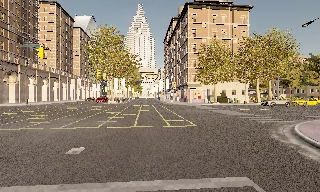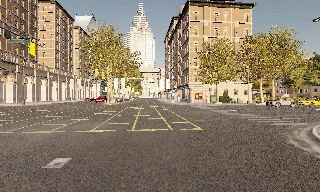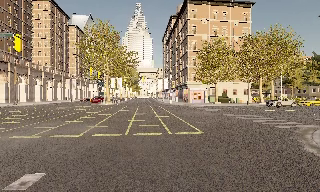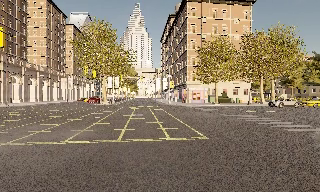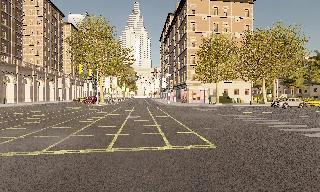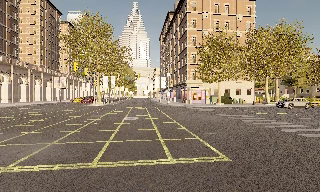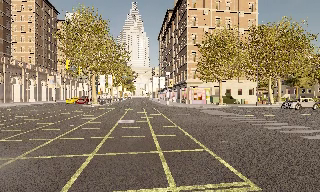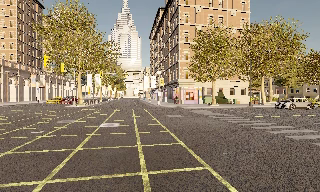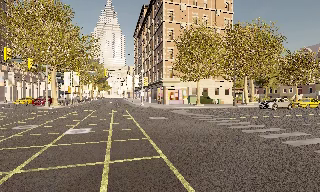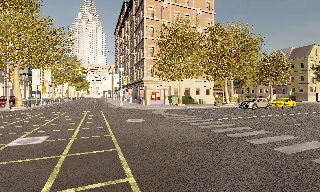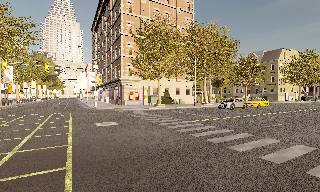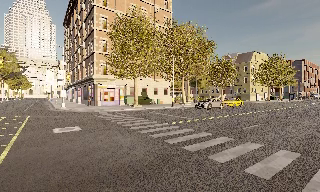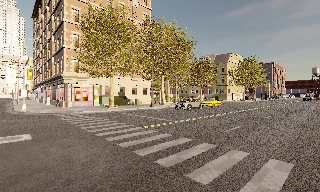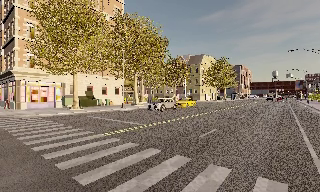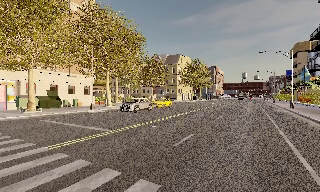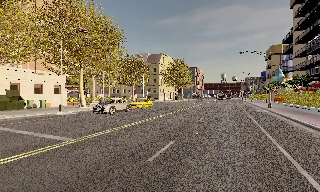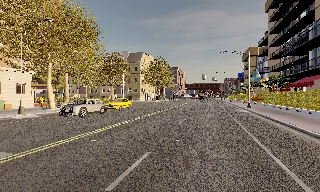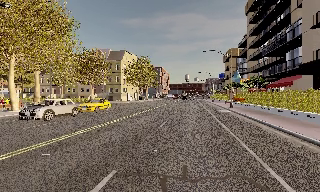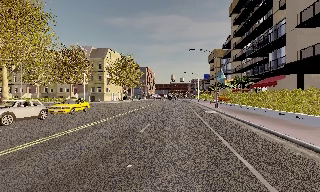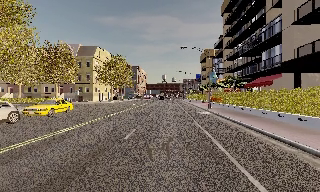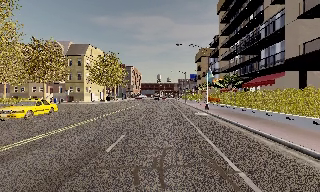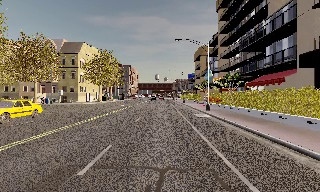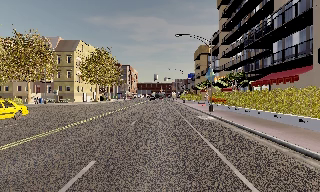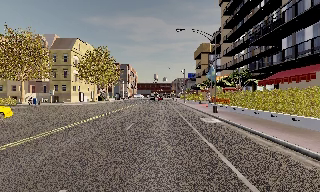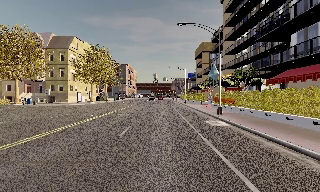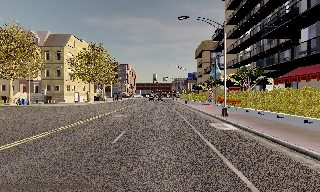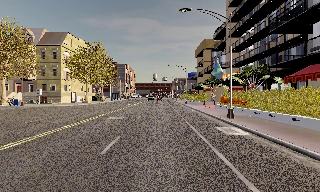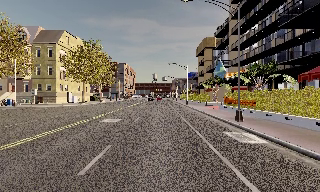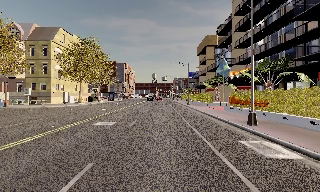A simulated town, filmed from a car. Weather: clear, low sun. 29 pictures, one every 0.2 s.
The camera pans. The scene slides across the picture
to the left.
The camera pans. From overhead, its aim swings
clockwise.
0.0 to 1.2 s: The camera travels forward, about 6 m, so what stands in front looms larger.
1.2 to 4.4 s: The camera pans to its right, which is clockwise from overhead, by about 80 degrees. It travels forward, about 20 m.
4.4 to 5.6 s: The camera travels forward, about 7 m, so what stands in front looms larger.
The film runs forward here.
